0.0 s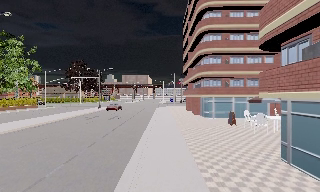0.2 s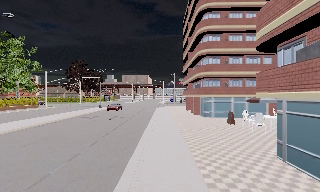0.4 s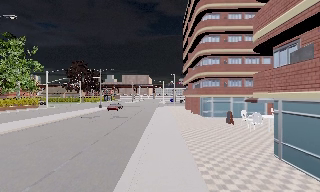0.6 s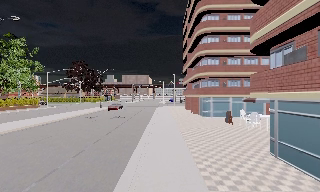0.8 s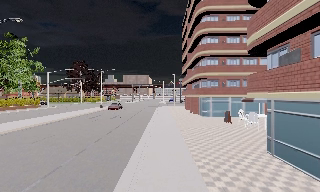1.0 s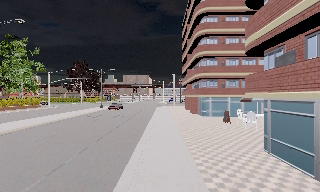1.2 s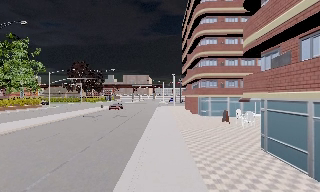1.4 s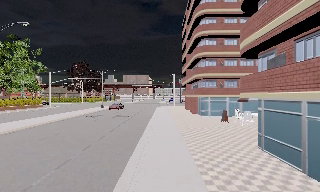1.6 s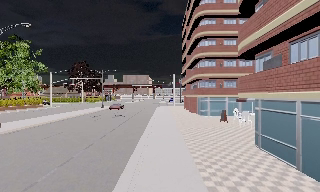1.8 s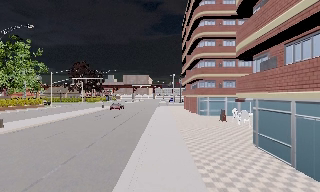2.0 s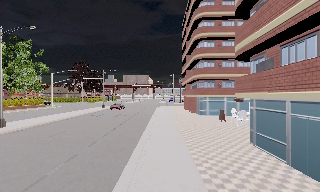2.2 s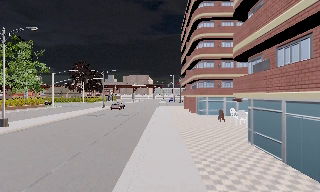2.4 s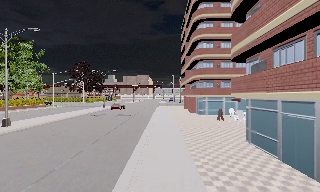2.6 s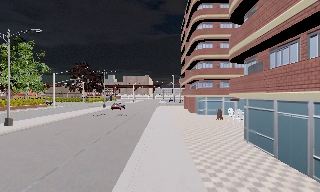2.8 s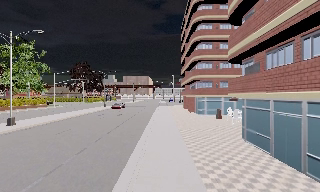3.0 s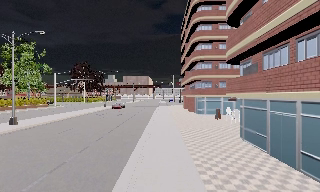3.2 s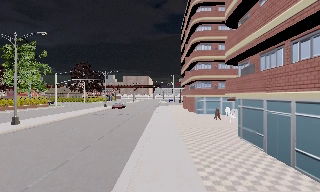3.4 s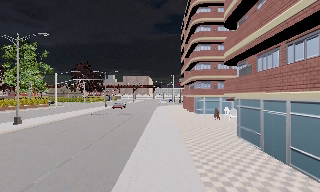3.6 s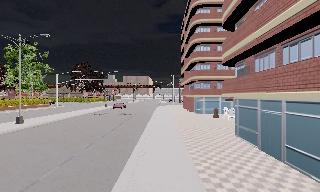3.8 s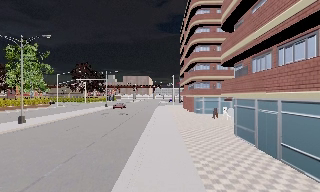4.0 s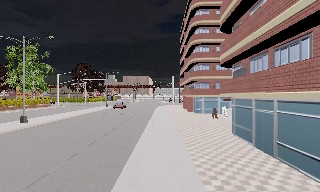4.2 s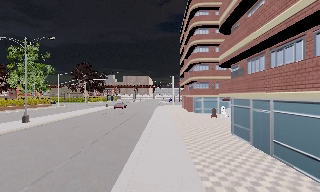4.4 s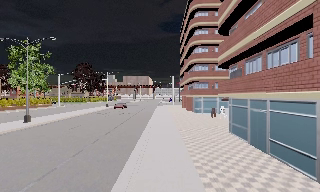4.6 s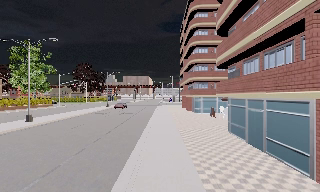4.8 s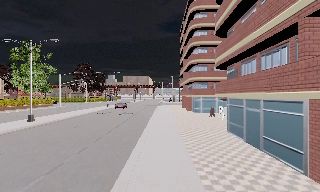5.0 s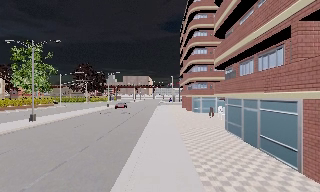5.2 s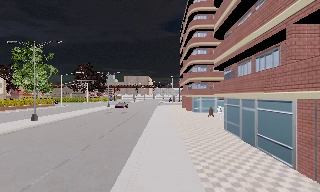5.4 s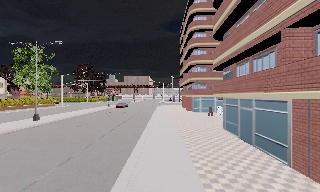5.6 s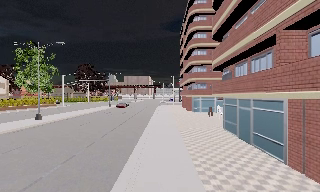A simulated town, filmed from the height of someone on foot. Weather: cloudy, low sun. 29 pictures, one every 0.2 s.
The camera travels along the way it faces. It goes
backward.
0.0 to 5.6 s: The camera travels backward, about 6 m, so what stands in front gets smaller.
The film runs backward here.
